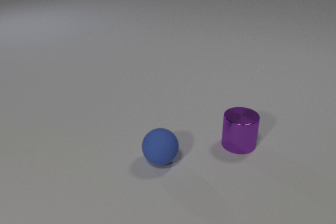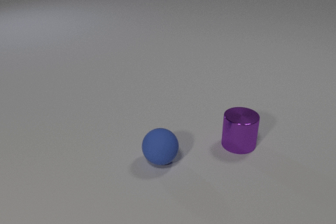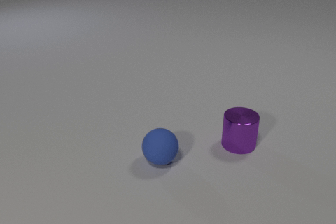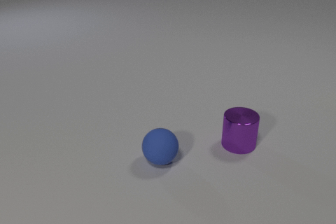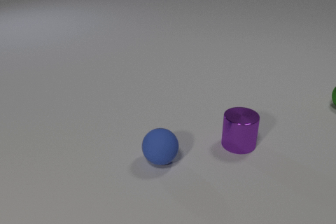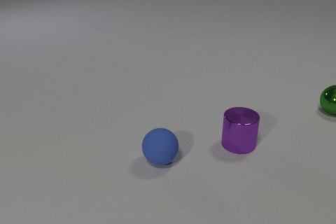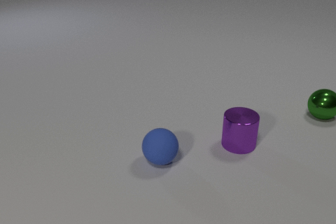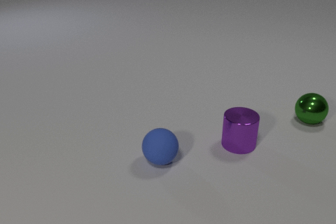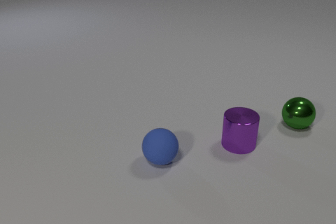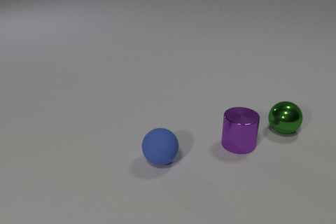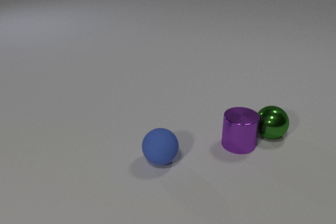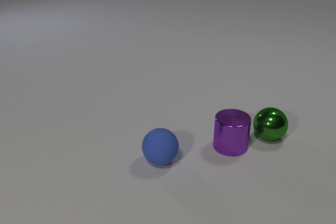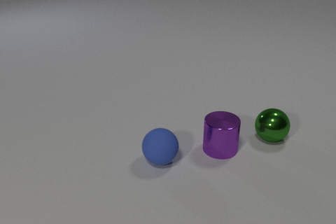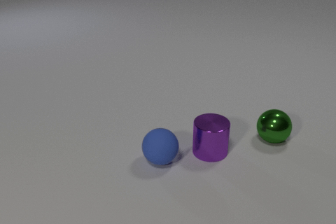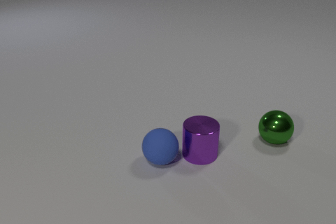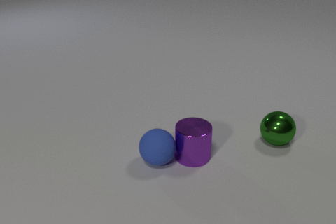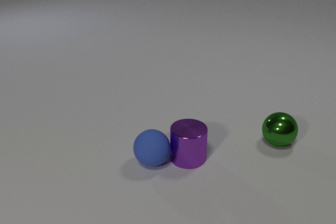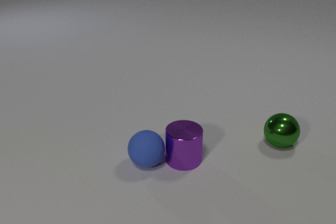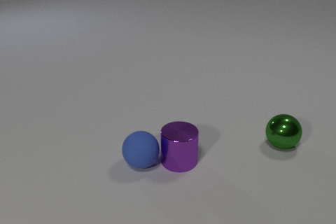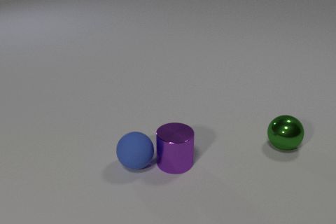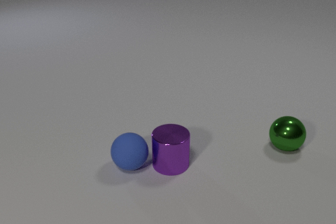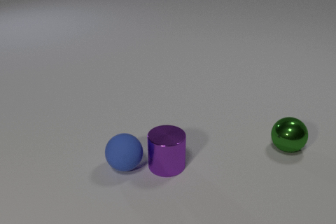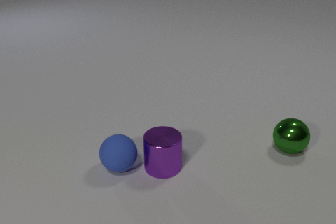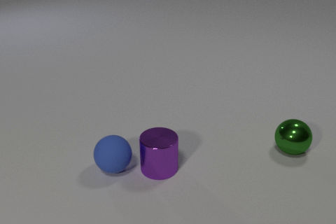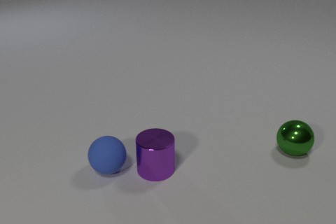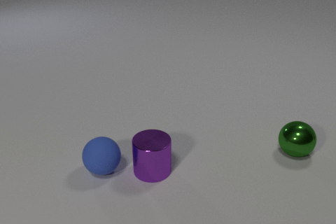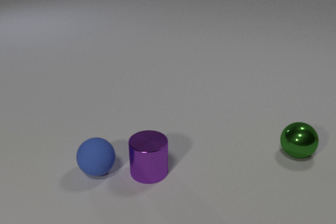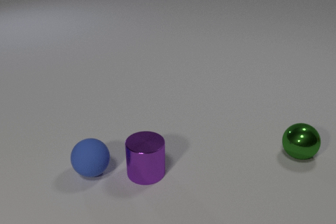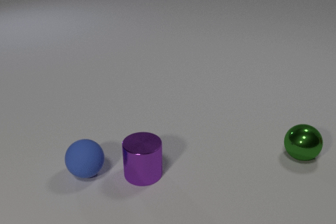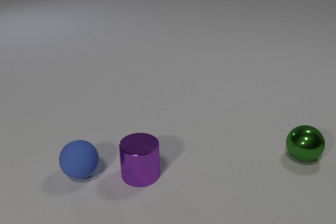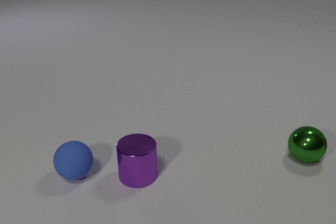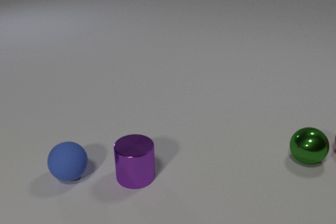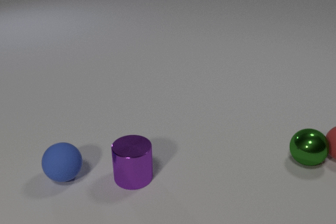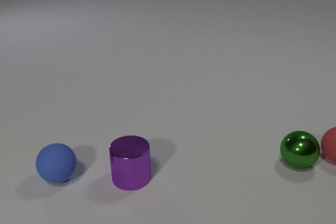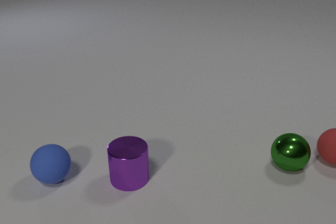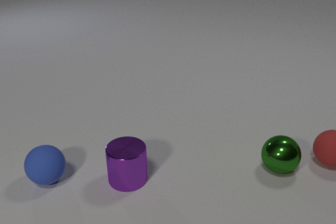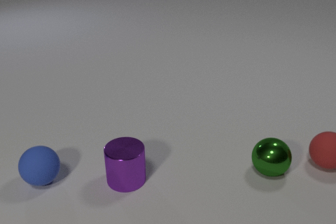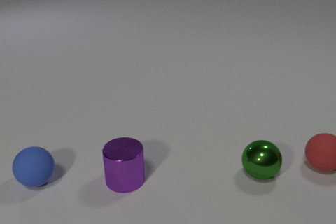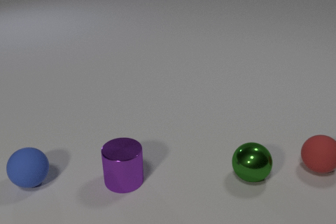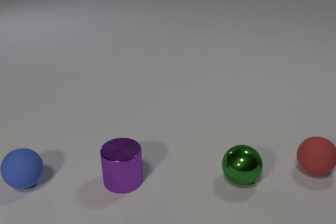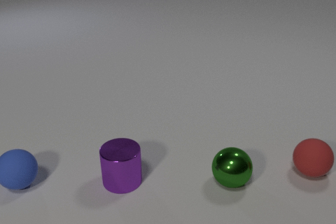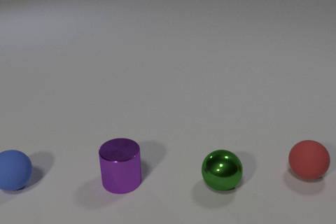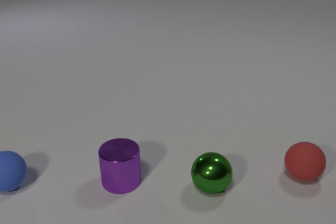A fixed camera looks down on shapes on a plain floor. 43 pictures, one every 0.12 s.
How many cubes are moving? 0.
How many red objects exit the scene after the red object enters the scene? 0.
Are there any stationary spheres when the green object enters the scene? yes.
0.00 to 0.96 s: The green metal sphere comes in at the right edge, rolls toward the camera and to the left.
0.96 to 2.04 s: The green metal sphere rolls toward the camera. The purple metal cylinder slides to the left and toward the camera. The blue rubber sphere rolls to the left. The green metal sphere and the purple metal cylinder collide. The purple metal cylinder and the blue rubber sphere collide.
2.04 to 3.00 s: The green metal sphere rolls to the right and toward the camera. The purple metal cylinder slides to the left and toward the camera. The blue rubber sphere rolls to the left.
3.00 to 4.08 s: The green metal sphere rolls toward the camera. The purple metal cylinder slides to the left and toward the camera. The red rubber sphere comes in at the right edge, rolls toward the camera and to the left. The blue rubber sphere rolls to the left. The green metal sphere and the red rubber sphere collide.
4.08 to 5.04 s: The green metal sphere rolls to the left and toward the camera. The purple metal cylinder slides to the left. The red rubber sphere rolls toward the camera and to the left. The blue rubber sphere rolls to the left.
